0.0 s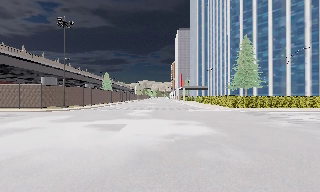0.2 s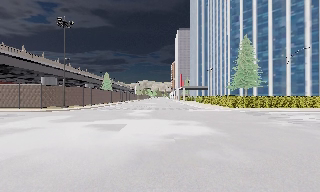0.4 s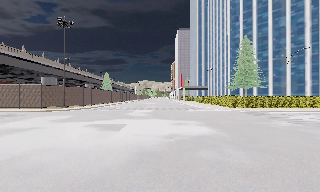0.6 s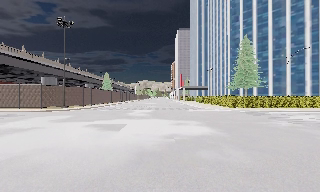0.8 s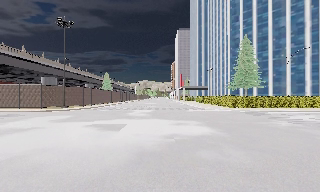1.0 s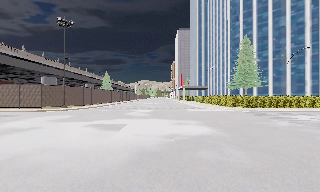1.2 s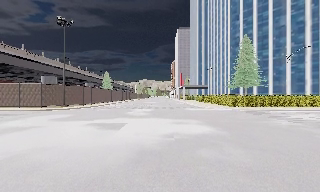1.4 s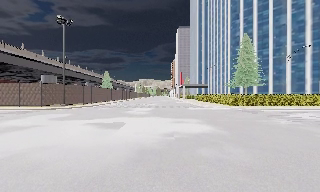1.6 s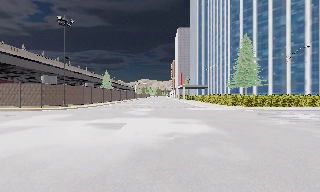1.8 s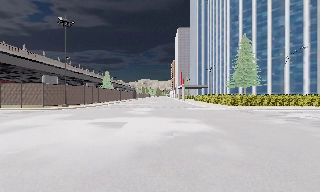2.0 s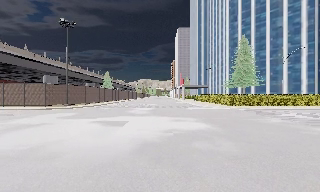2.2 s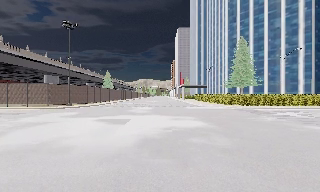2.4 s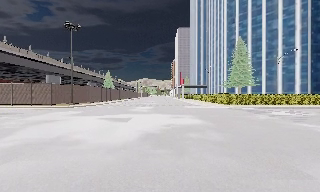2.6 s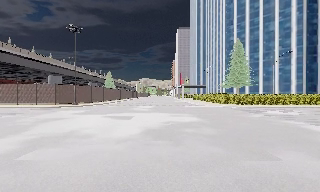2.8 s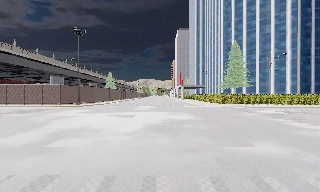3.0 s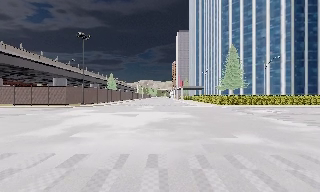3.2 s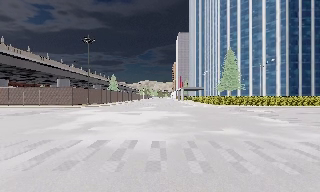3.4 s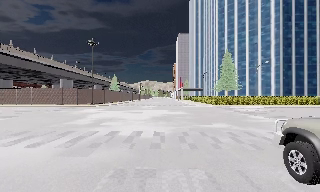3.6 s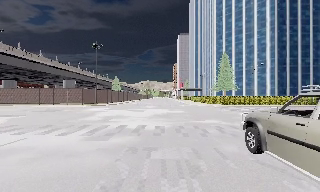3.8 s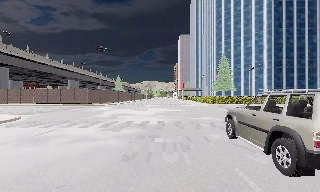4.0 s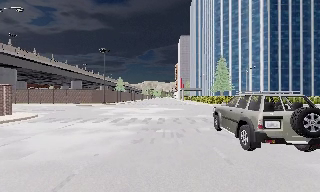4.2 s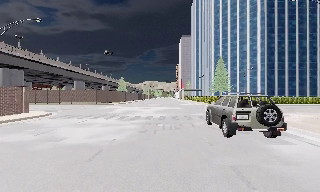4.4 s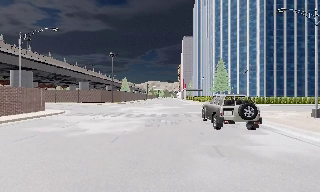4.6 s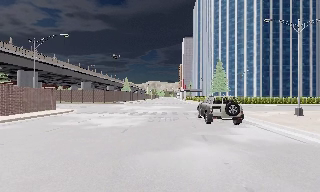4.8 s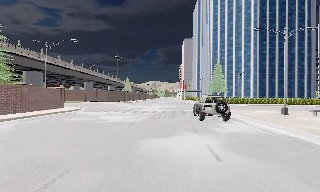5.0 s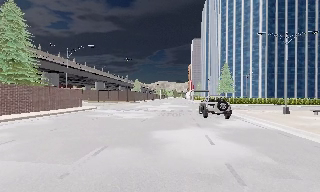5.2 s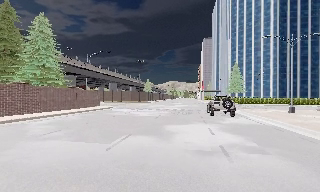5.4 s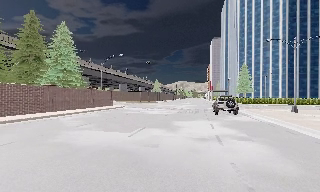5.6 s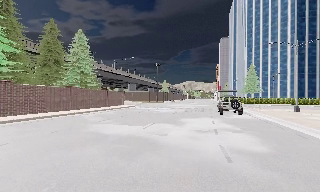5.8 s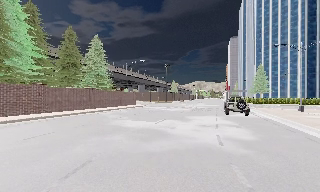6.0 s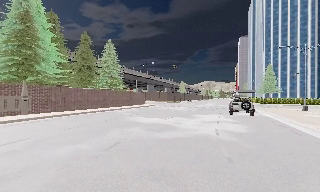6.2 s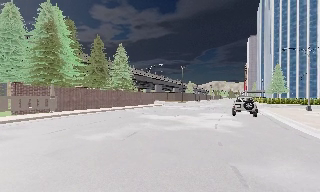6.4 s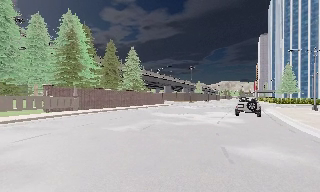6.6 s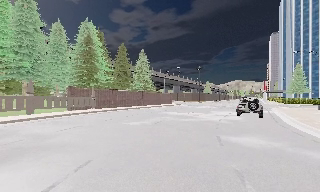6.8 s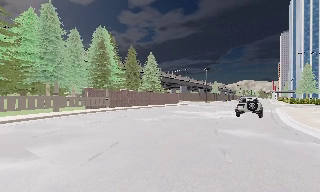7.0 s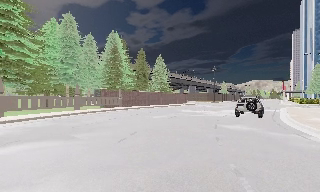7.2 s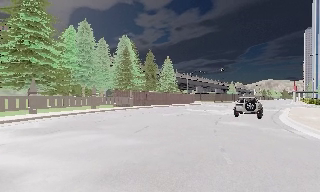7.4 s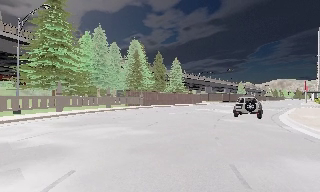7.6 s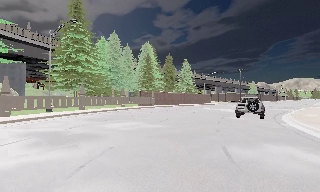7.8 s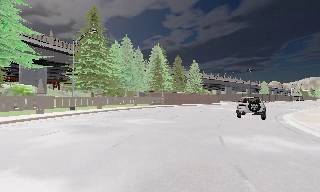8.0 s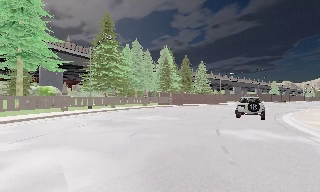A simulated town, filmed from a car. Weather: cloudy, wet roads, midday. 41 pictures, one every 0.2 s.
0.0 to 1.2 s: The camera keeps its place and its aim.
1.2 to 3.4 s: The camera travels backward, about 8 m, so what stands in front gets smaller. It gains speed.
3.4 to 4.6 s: The camera travels backward, about 9 m, so what stands in front gets smaller.
4.6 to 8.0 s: The camera swings to its left by about 50 degrees, and the scene slides to the right. It travels backward, about 25 m.
The film runs backward here.
